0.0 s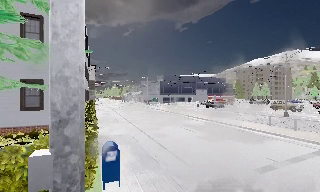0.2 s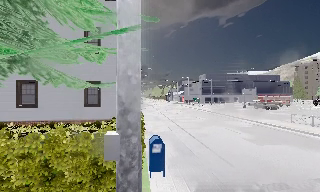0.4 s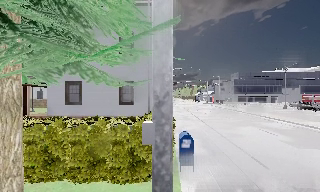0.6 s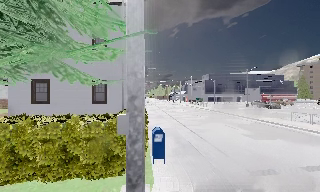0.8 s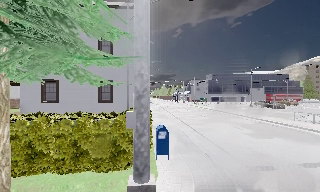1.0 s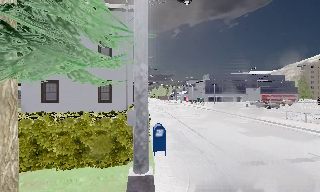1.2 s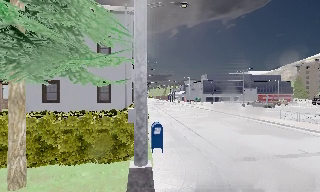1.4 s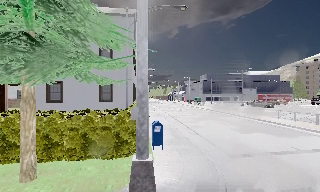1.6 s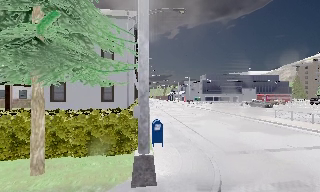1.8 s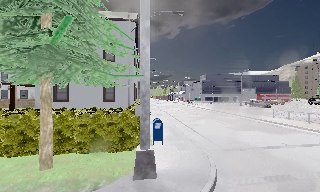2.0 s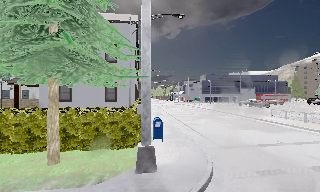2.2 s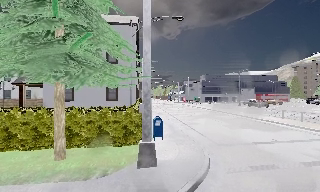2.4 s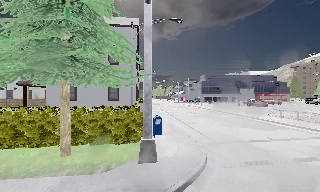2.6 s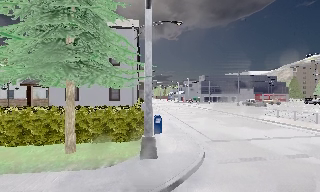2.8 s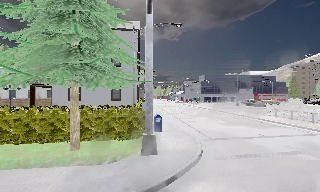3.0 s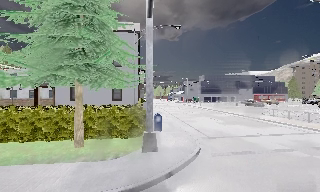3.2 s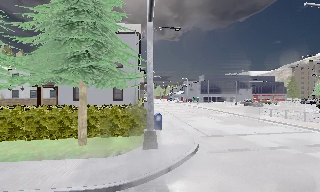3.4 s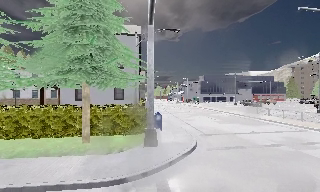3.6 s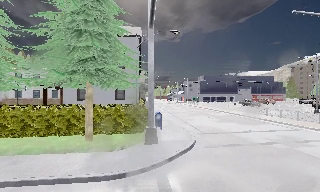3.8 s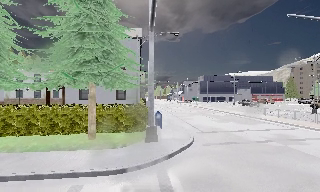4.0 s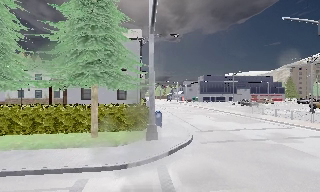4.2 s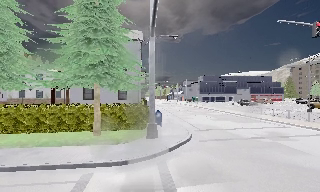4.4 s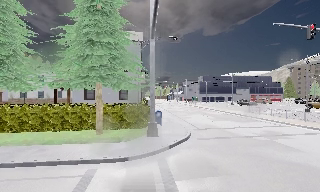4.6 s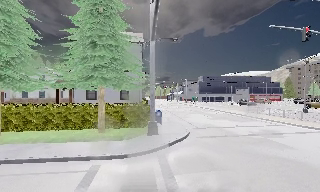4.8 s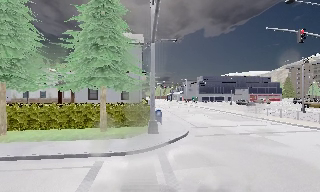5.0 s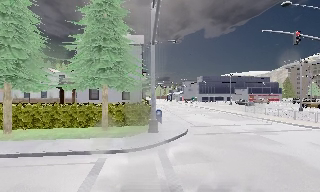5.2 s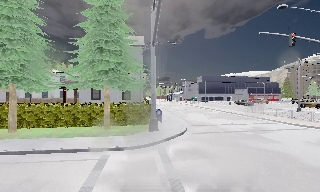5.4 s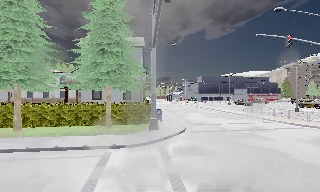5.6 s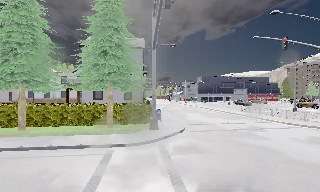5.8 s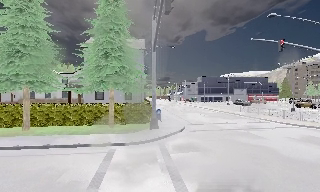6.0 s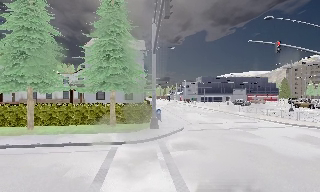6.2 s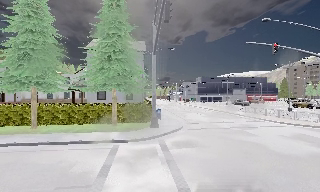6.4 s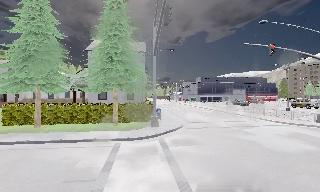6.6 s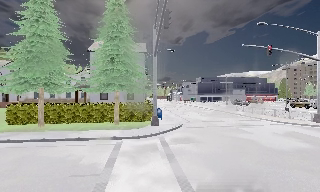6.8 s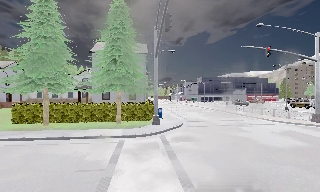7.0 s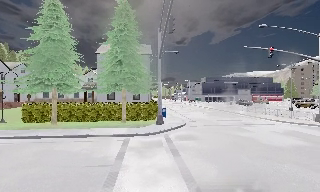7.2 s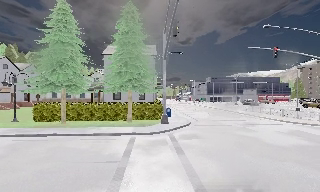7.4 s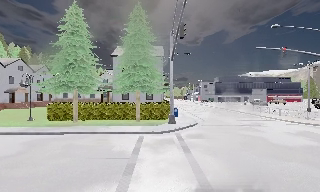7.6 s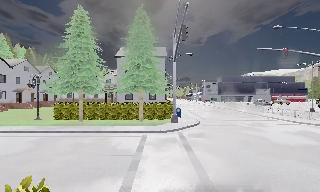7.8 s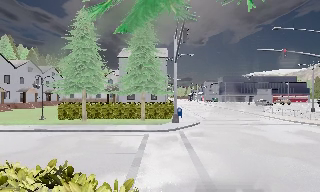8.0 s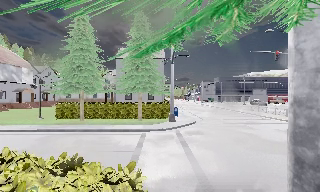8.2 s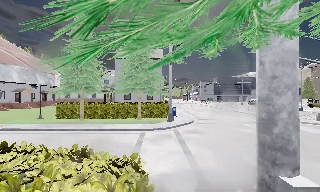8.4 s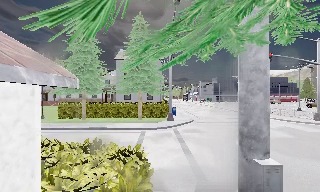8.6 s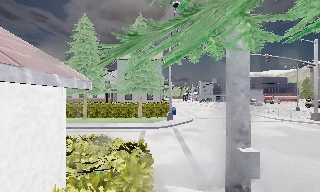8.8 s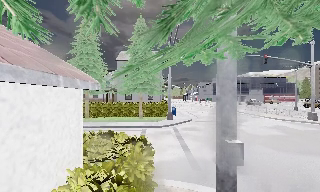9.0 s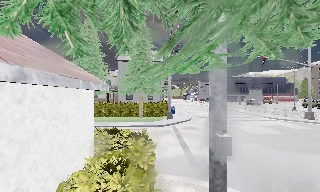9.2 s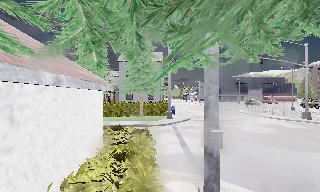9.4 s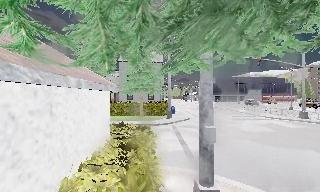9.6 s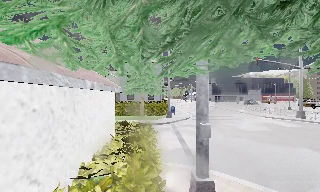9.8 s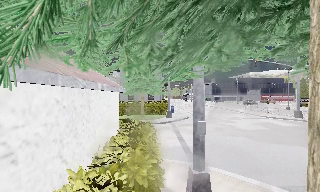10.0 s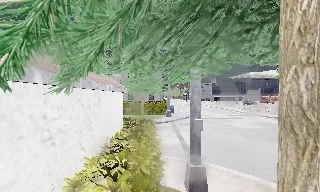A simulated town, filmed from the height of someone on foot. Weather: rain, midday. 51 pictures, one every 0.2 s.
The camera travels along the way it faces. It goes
backward.
0.0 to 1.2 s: The camera swings to its left by about 15 degrees, and the scene slides to the right. It travels backward, about 2 m, so what stands in front gets smaller.
1.2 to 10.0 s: The camera travels backward, about 15 m, so what stands in front gets smaller.
The film runs backward here.
